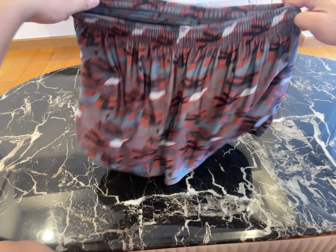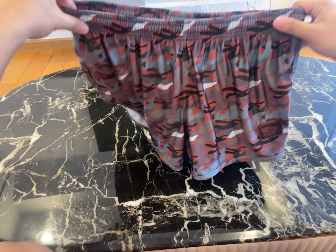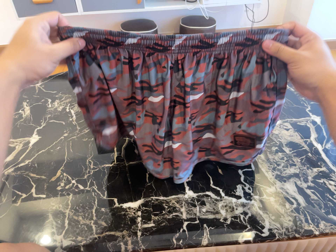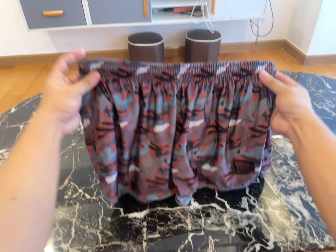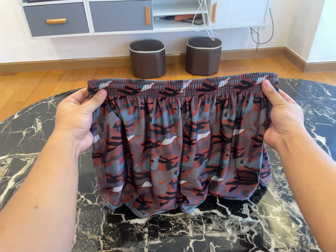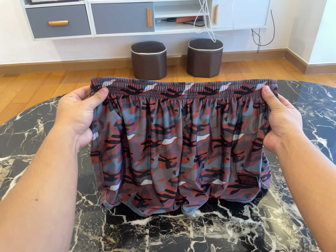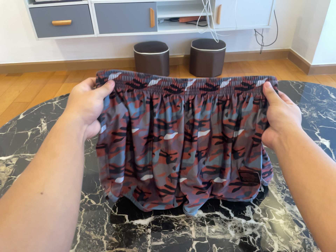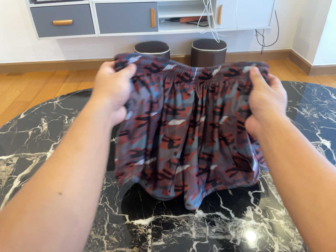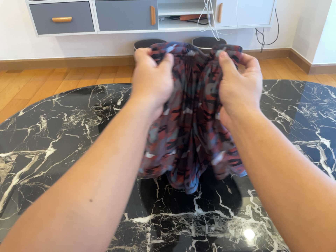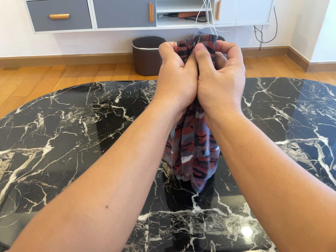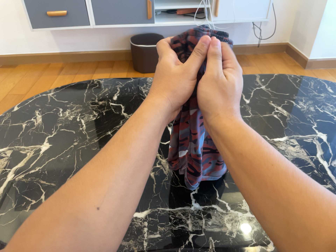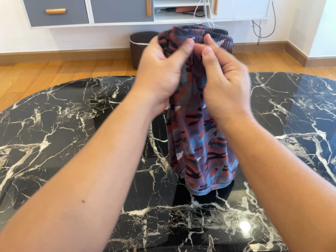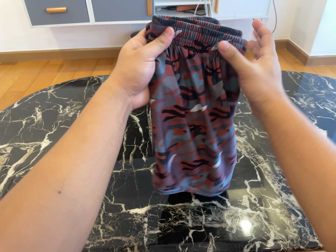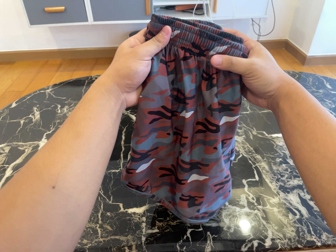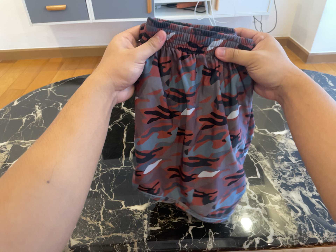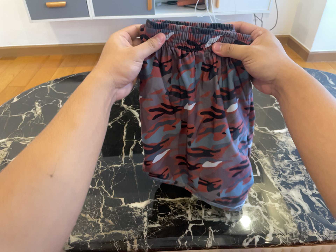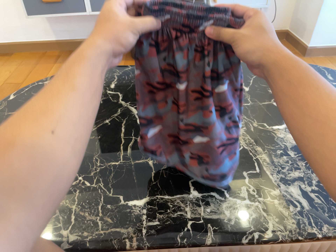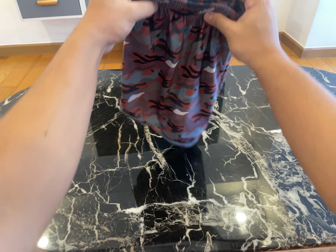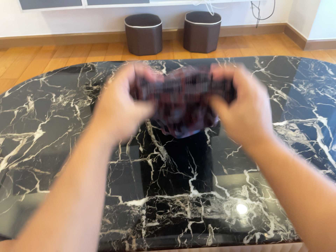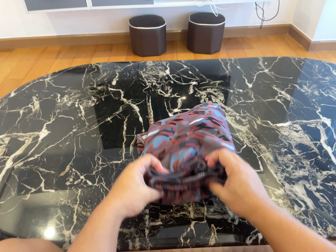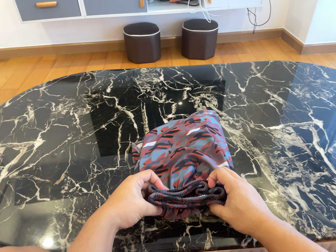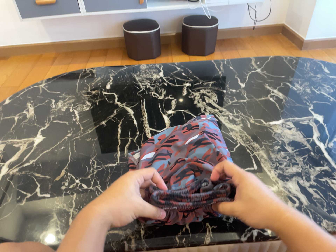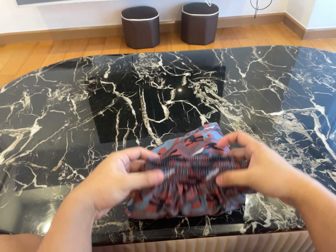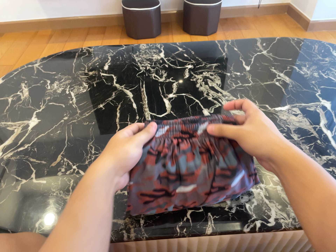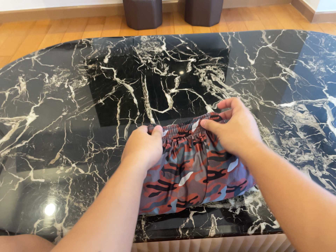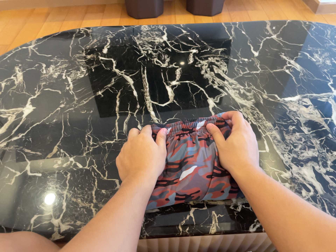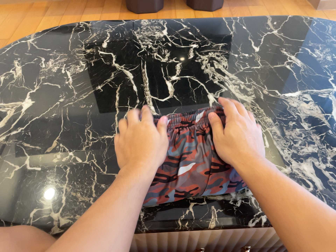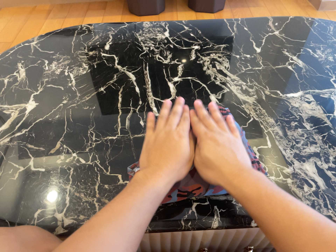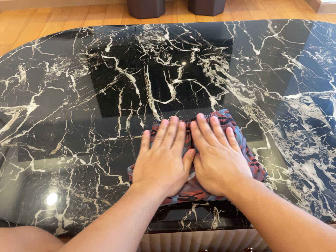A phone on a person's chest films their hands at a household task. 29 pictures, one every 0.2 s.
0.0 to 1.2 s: The camera shifts only a little, or ends up much as it began.
1.2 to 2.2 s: The camera keeps its place and its aim.
2.2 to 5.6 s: The camera travels forward, about 8 cm, so what stands in front looms larger. Its aim tips toward the bottom of its view by about 10 degrees, and the scene shifts upward.
The film runs forward here.
